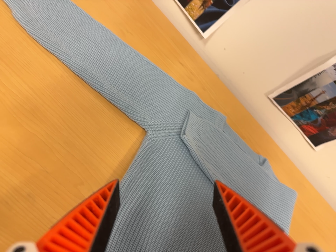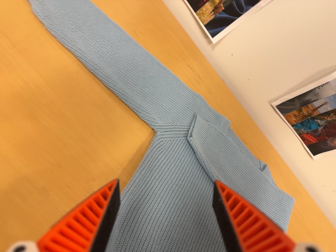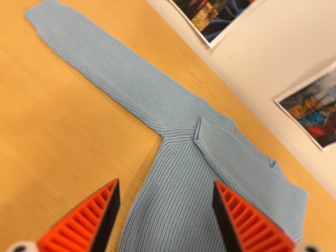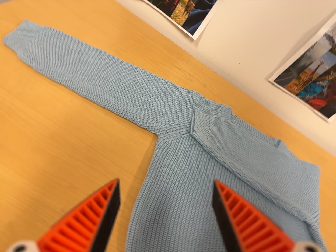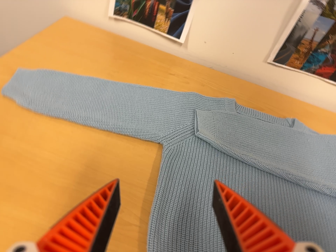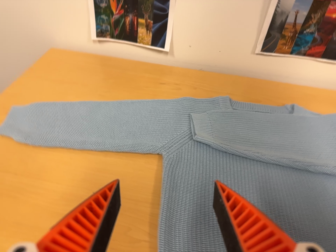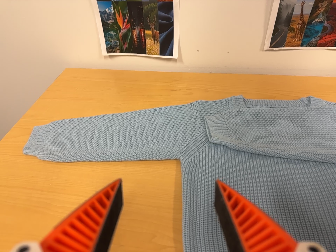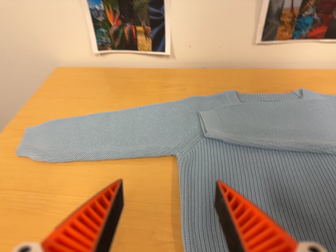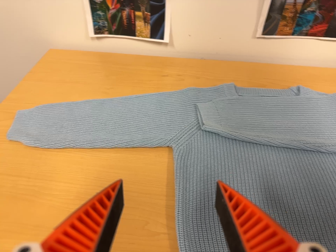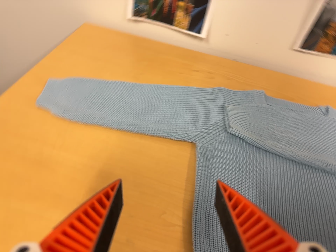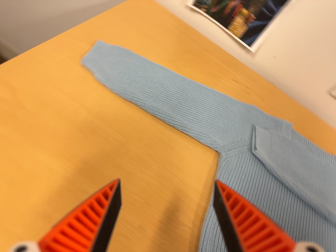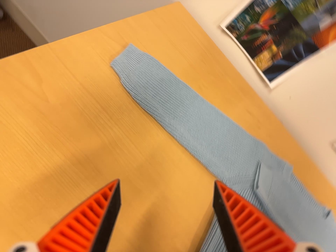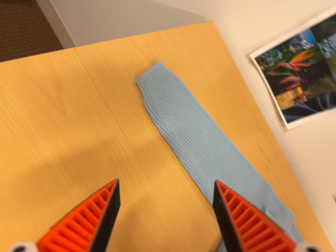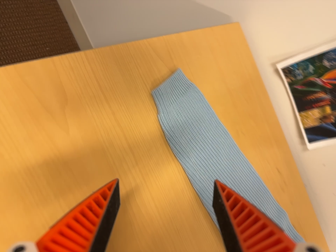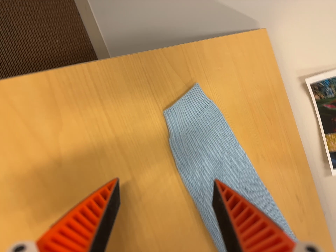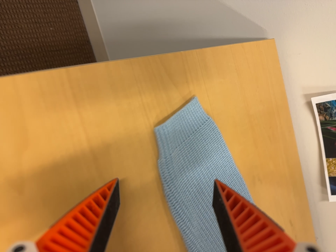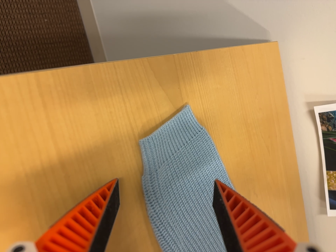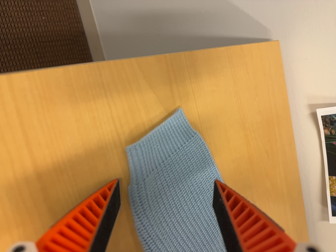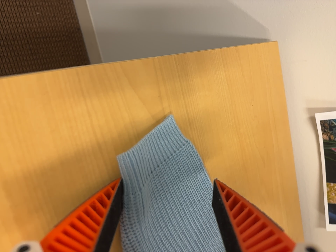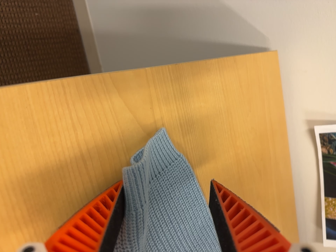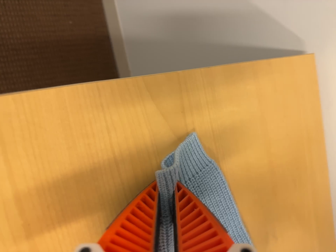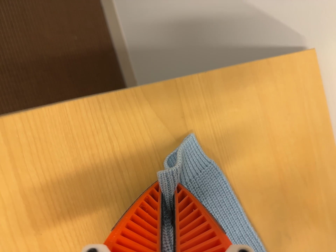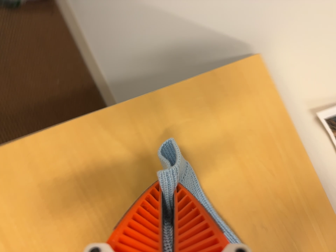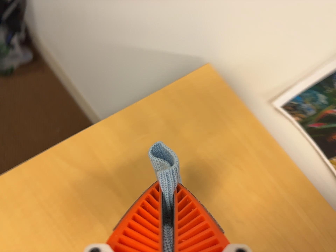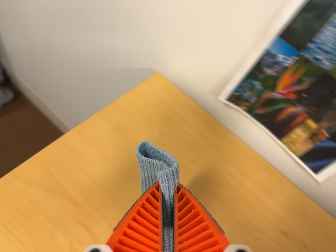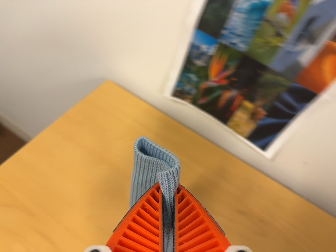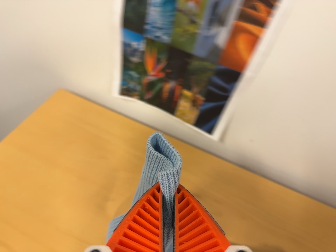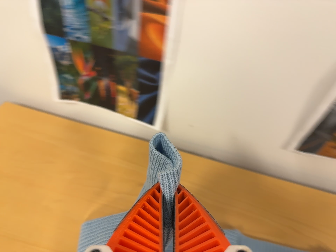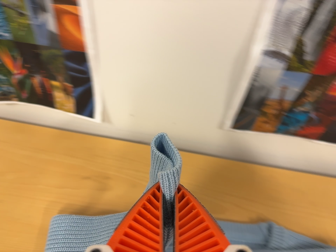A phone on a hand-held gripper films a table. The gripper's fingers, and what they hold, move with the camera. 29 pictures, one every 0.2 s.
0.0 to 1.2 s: The camera pans to its left by about 15 degrees. It travels to its right, about 9 cm. Its aim tips toward the top of its view by about 10 degrees, and the scene shifts downward. It rolls about its line of sight by about 40 degrees, and the scene rotates counterclockwise.
1.2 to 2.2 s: The camera travels to its left, about 20 cm. Its aim tips toward the bottom of its view by about 10 degrees. It rolls about its line of sight by about 45 degrees, and the scene rotates clockwise.
2.2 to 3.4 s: The camera travels forward and toward the top of its view, about 30 cm, so what stands in front looms larger. It rolls about its line of sight by about 30 degrees, and the scene rotates clockwise.
3.4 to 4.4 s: The camera travels to its right, about 7 cm. It rolls about its line of sight by about 10 degrees, and the scene rotates counterclockwise.
4.4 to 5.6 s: The camera travels to its right, about 50 cm, so close, fixed things drift to the left. Its aim tips toward the top of its view by about 10 degrees. It rolls about its line of sight by about 55 degrees, and the scene rotates counterclockwise.
The film runs forward here.
